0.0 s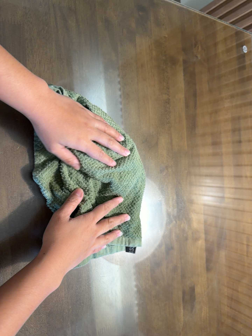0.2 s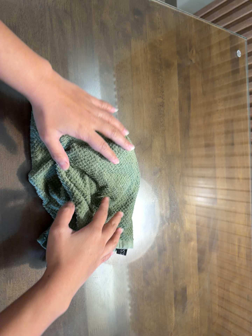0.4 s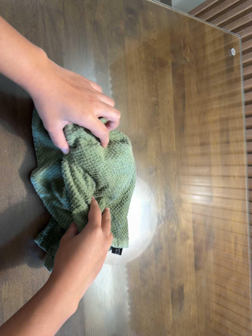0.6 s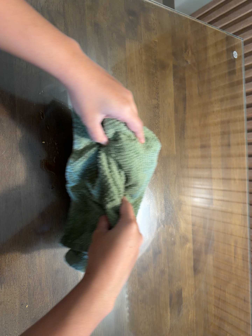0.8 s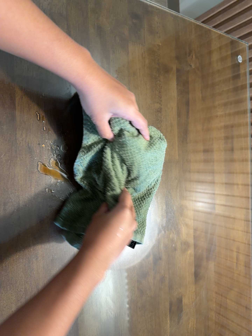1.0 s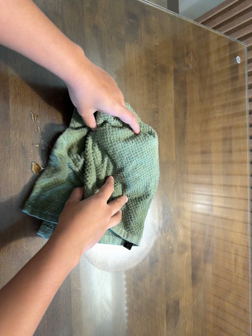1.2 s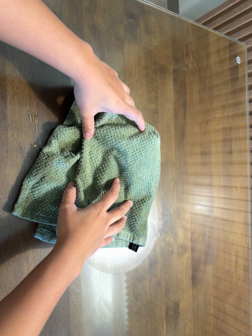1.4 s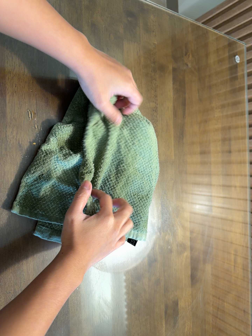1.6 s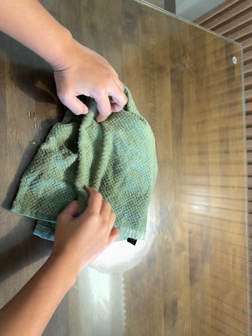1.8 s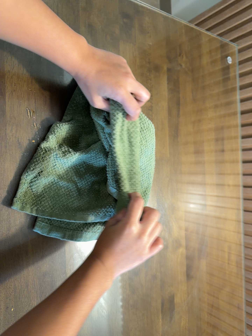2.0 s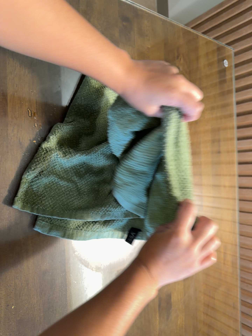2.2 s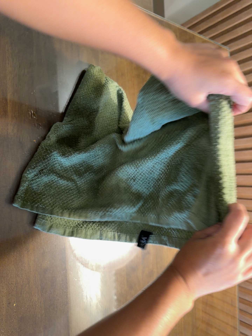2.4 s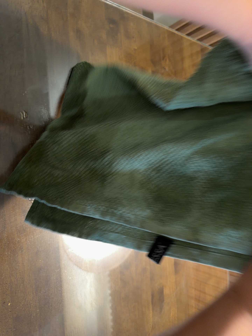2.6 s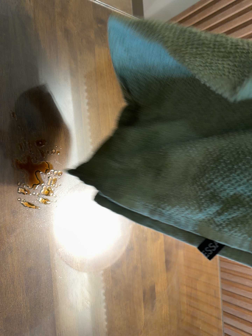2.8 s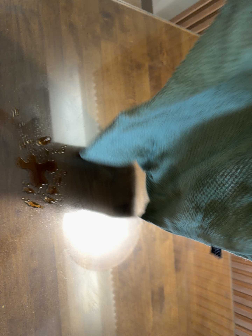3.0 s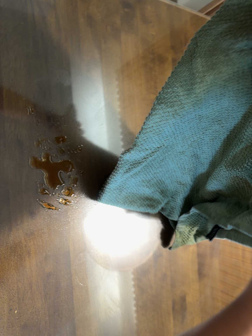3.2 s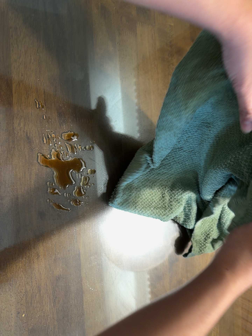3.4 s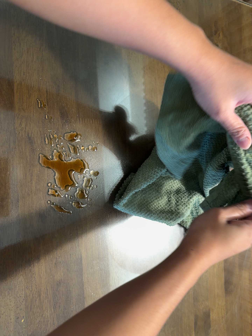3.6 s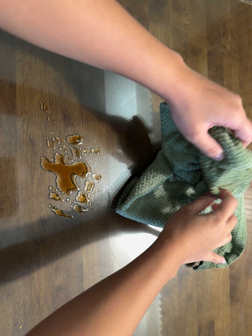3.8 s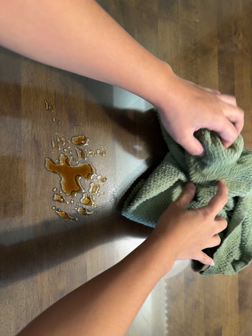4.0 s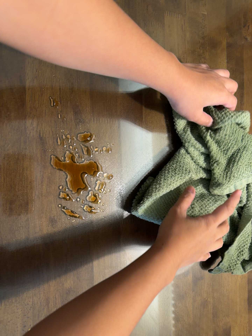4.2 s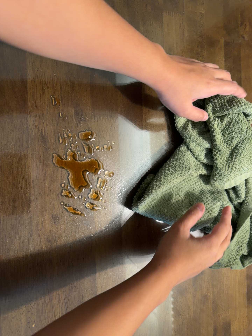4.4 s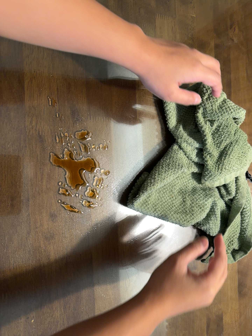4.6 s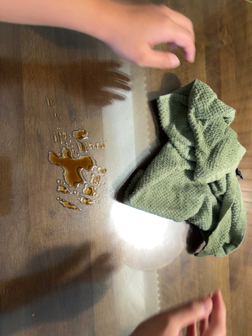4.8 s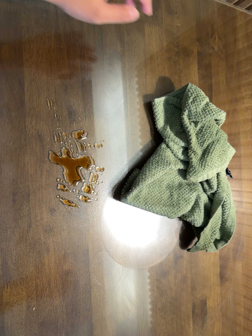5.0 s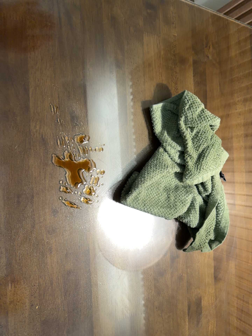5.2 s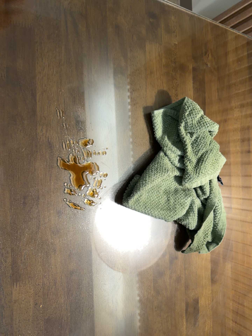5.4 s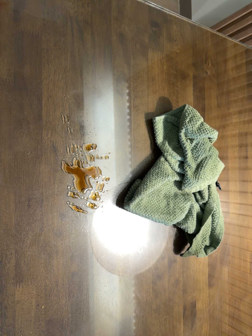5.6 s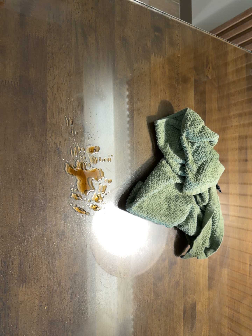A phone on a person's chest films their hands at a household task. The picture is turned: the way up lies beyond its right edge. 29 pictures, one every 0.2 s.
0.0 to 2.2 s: The camera shifts only a little, or ends up much as it began.
2.2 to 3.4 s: The camera pans to its left by about 10 degrees. It travels forward, about 8 cm, so what stands in front looms larger.
3.4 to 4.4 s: The camera shifts only a little, or ends up much as it began.
4.4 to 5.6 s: The camera travels backward and to its left, about 9 cm, so what stands in front gets smaller.
The film runs backward here.
